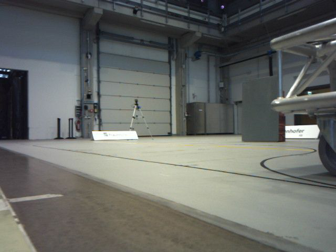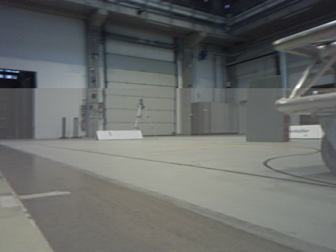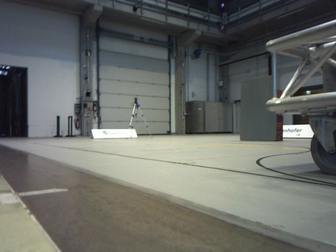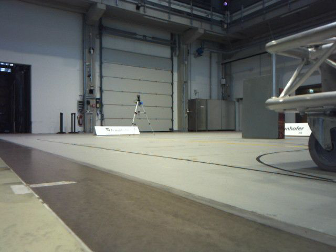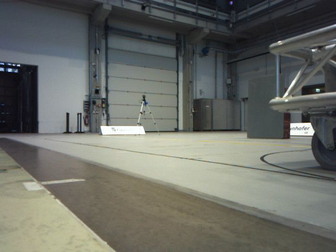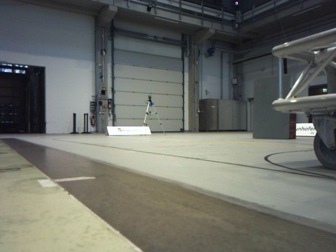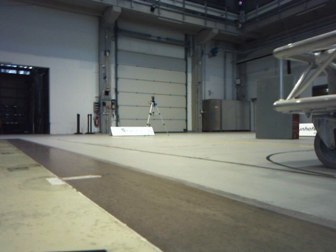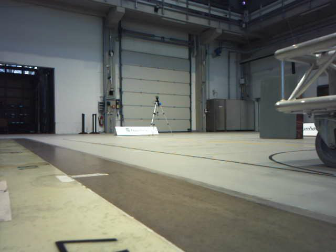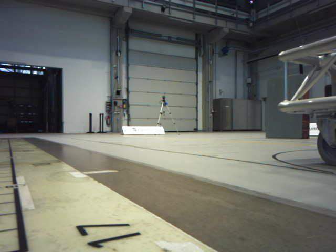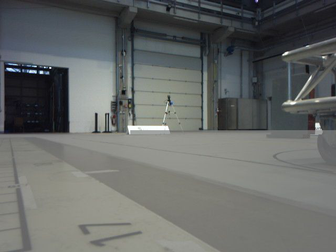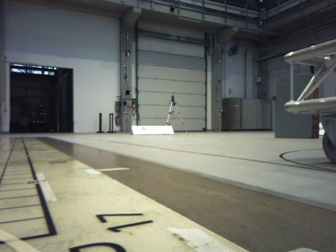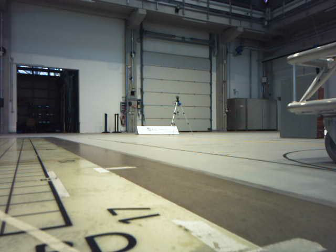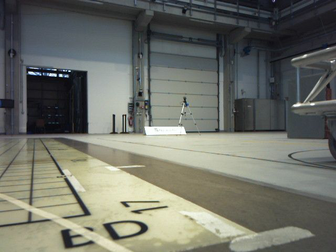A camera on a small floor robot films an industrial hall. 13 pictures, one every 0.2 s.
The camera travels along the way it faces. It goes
backward.
0.0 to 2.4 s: The camera travels backward, about 0.4 m, so what stands in front gets smaller.
The film runs backward here.
